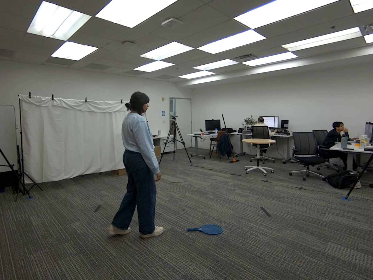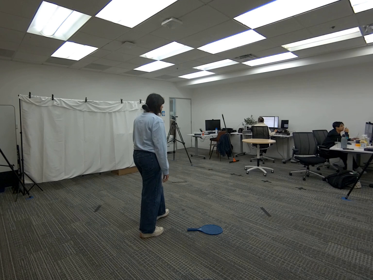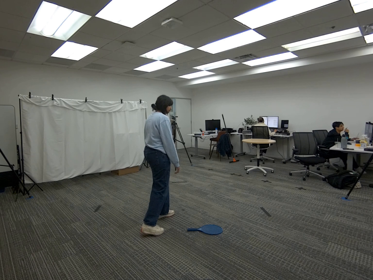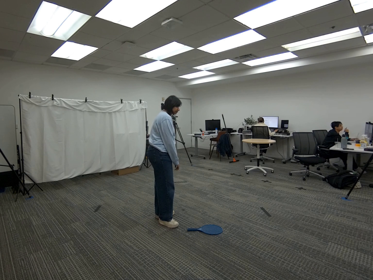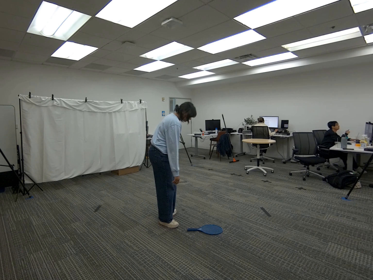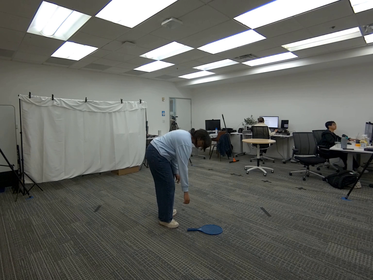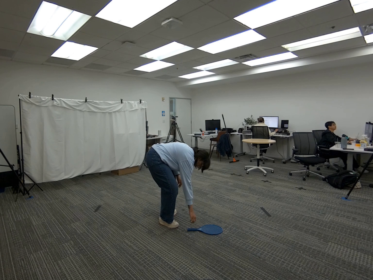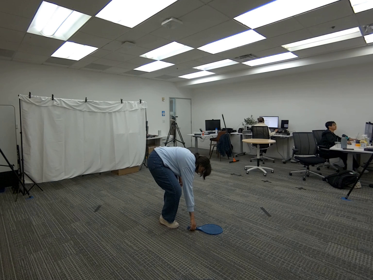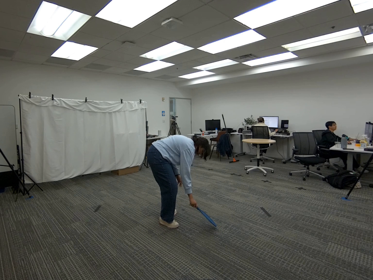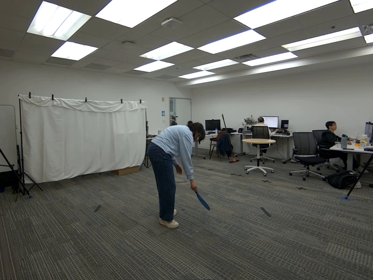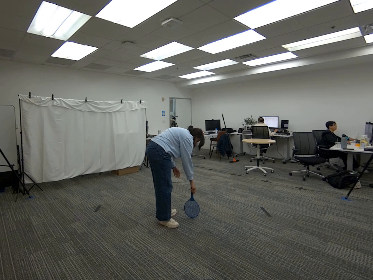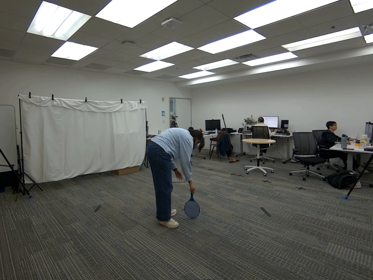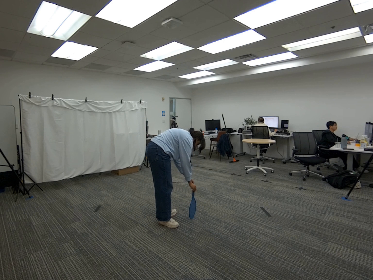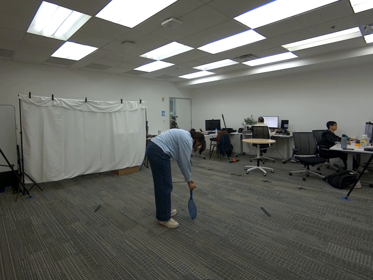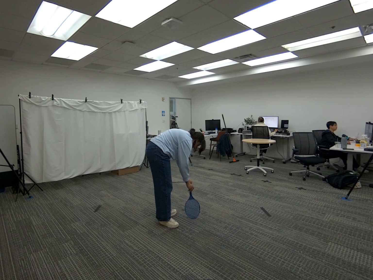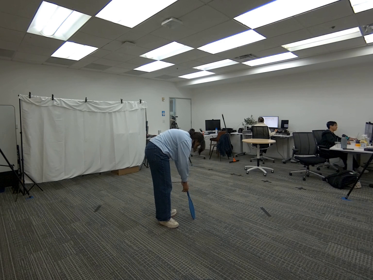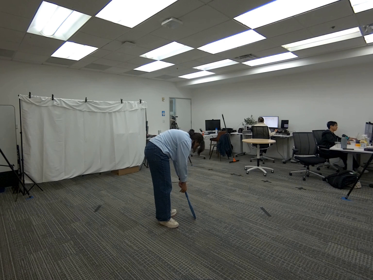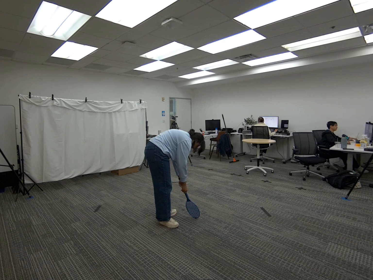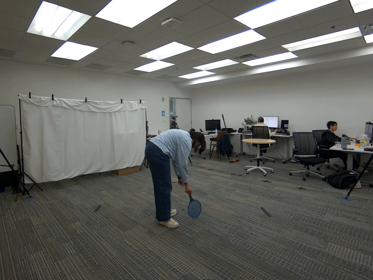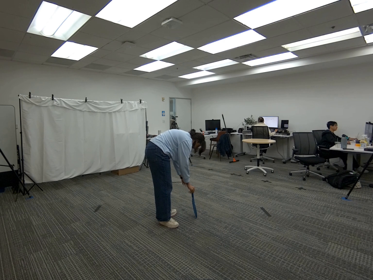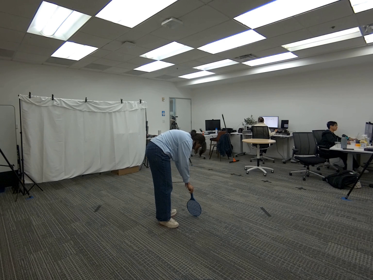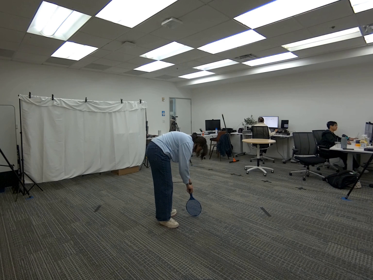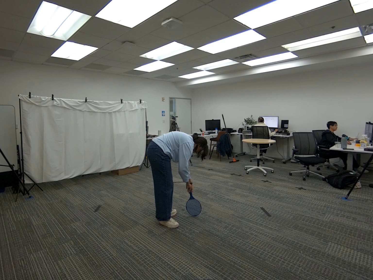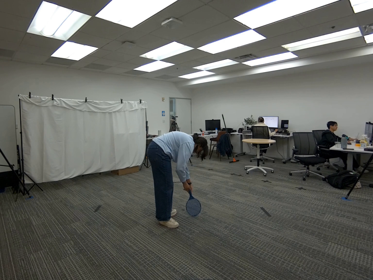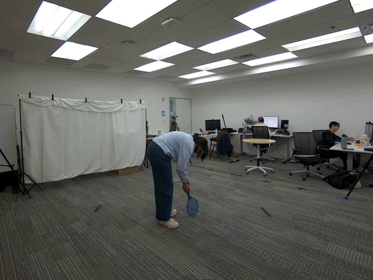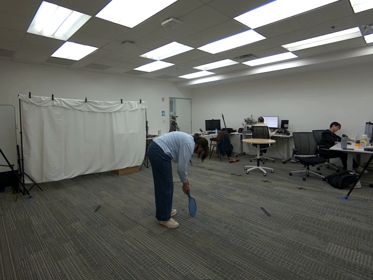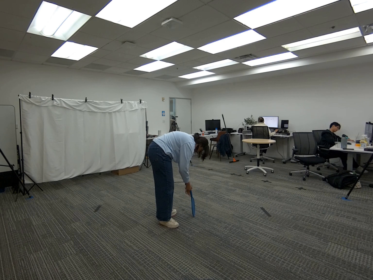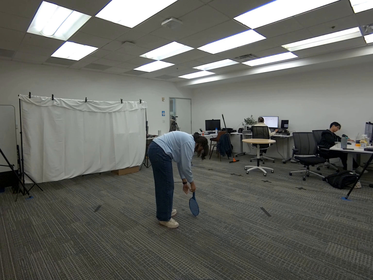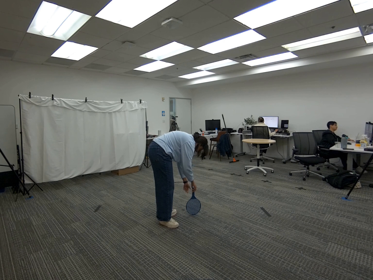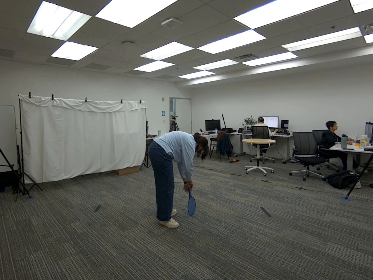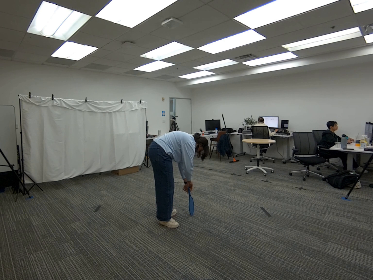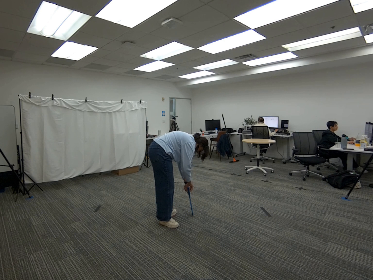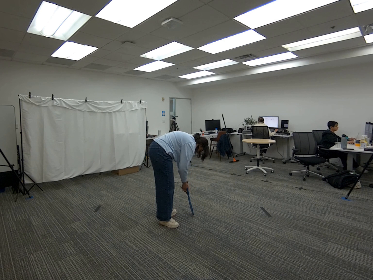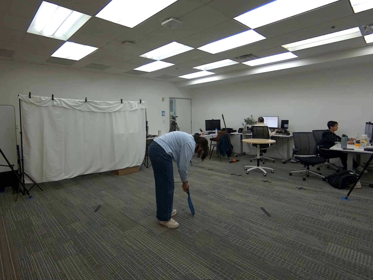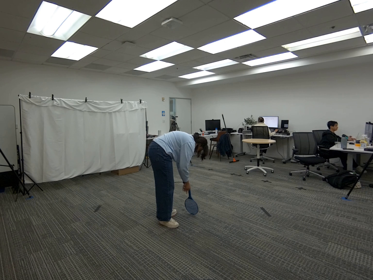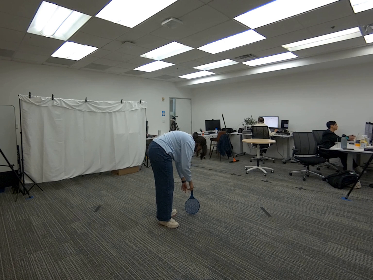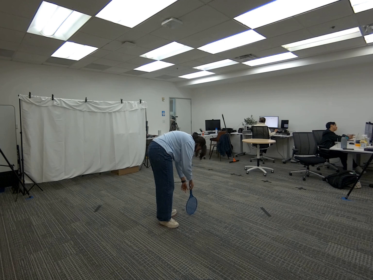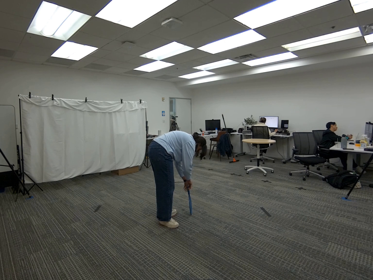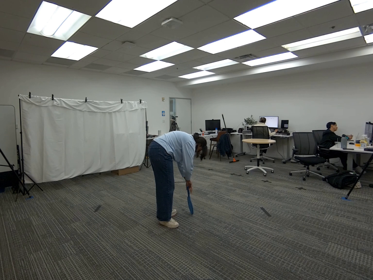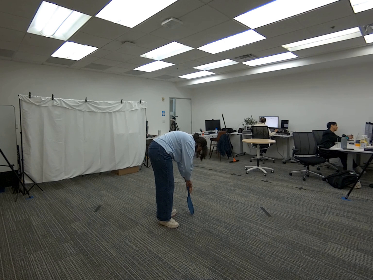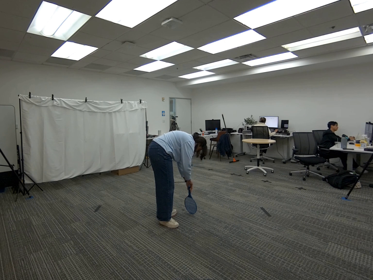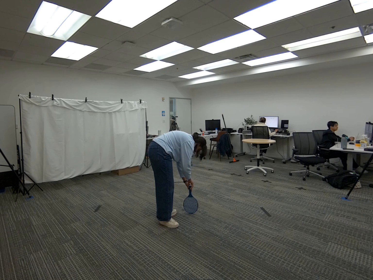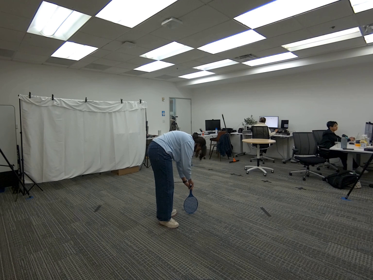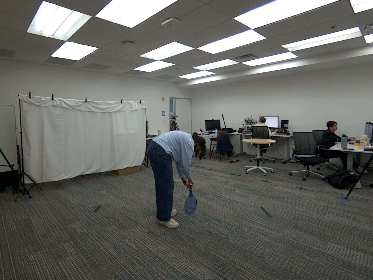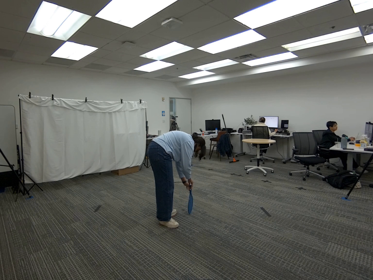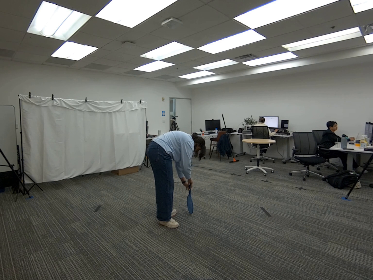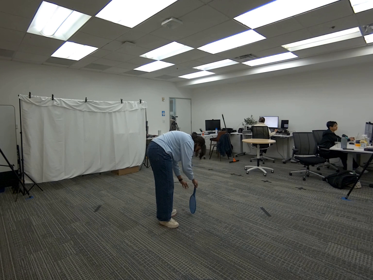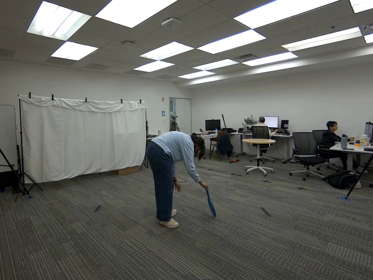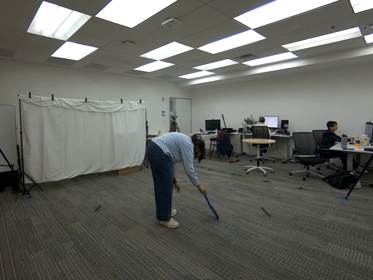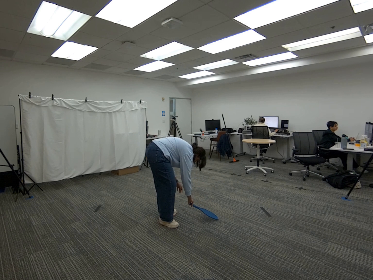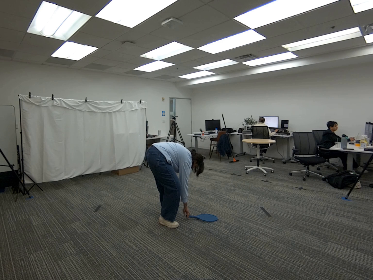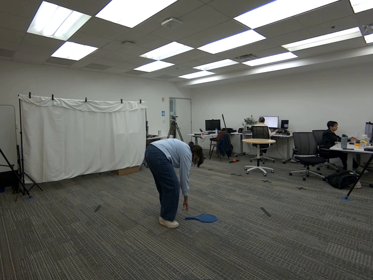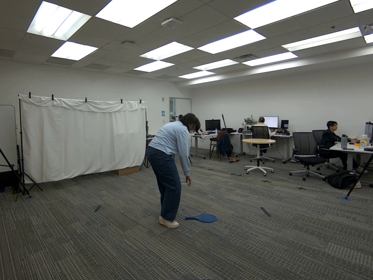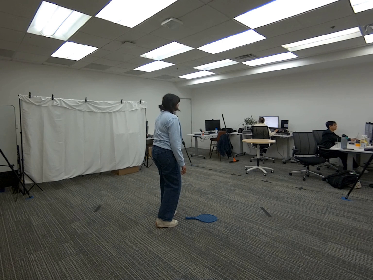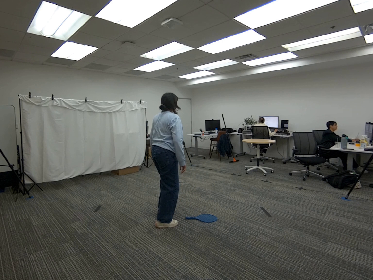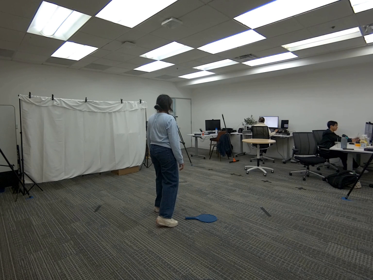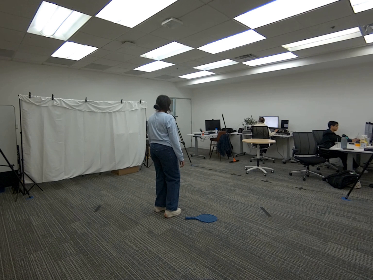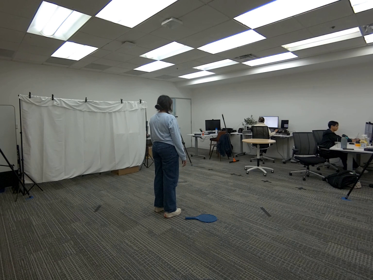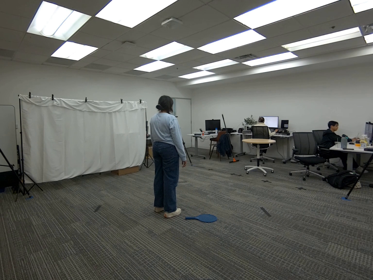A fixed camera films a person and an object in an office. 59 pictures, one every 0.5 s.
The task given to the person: Walk to the tennis racket on the ground and pick it up by the handle. Place the head of the racket on the ground, then use both hands to spin the racket in a circular motion along the ground. When you are finished, place the racket back on the ground.
